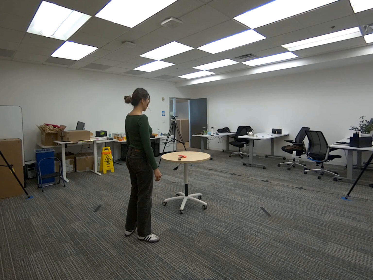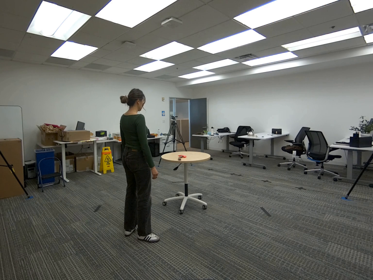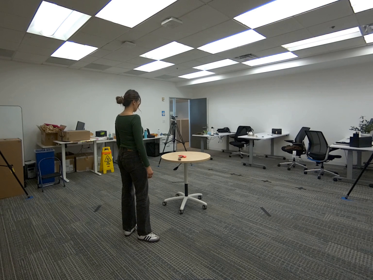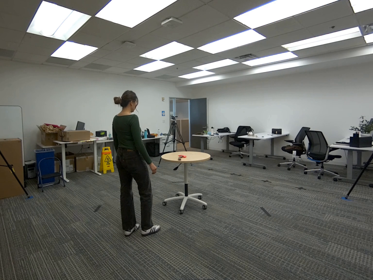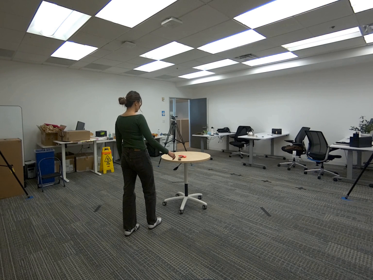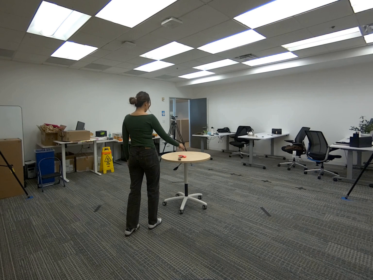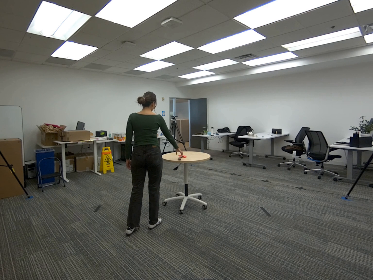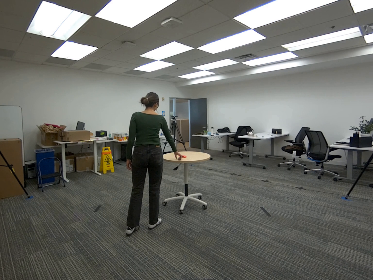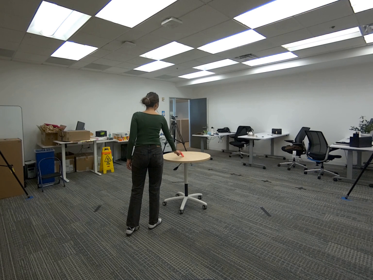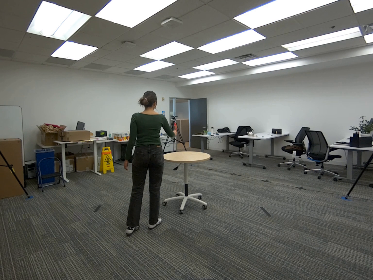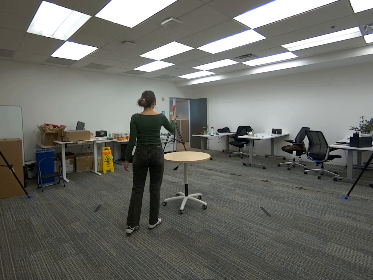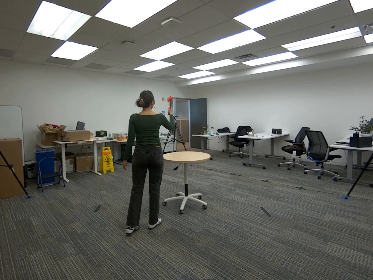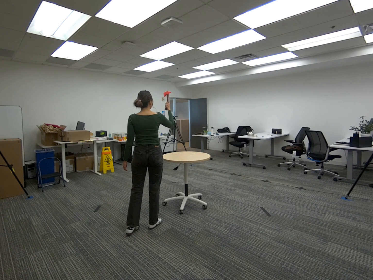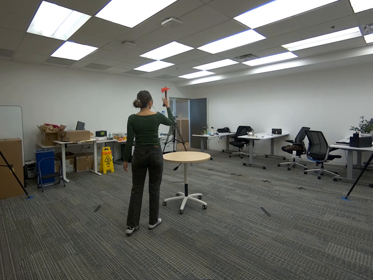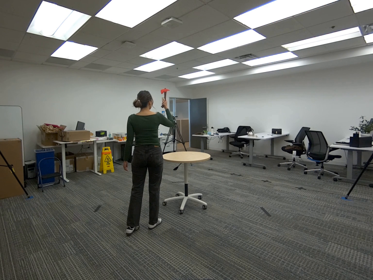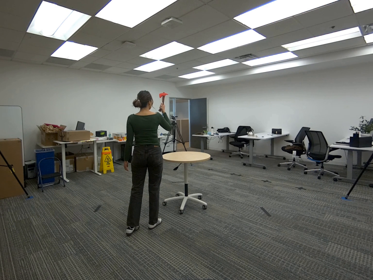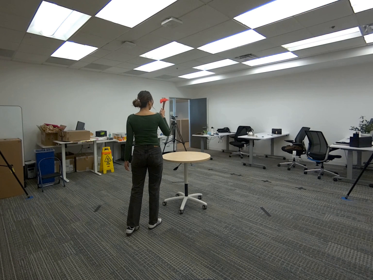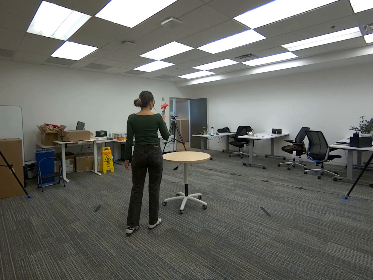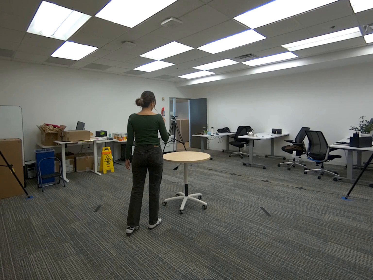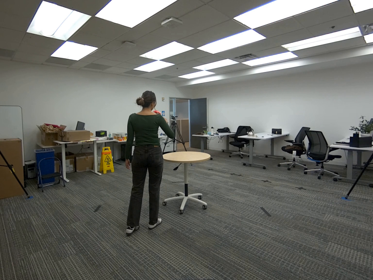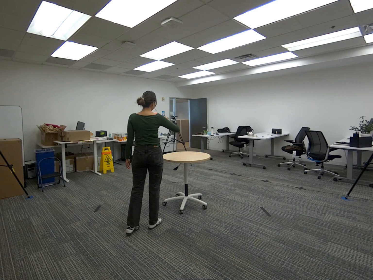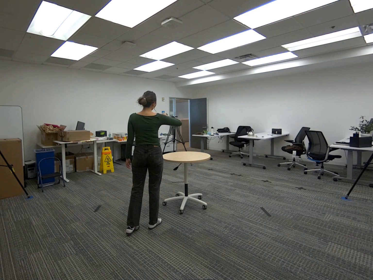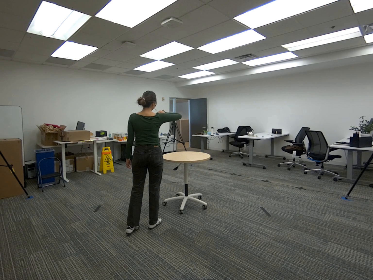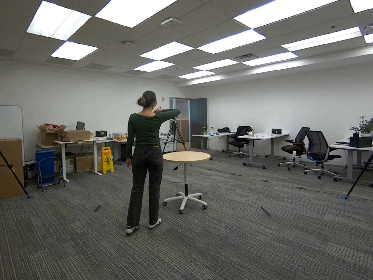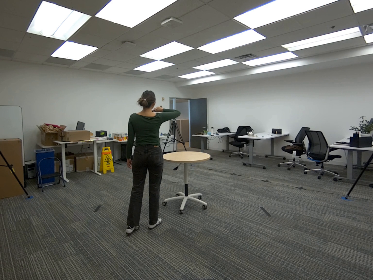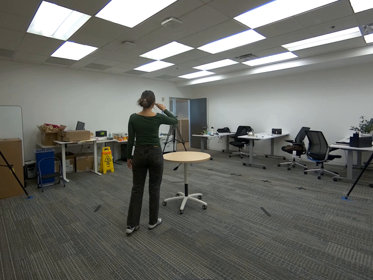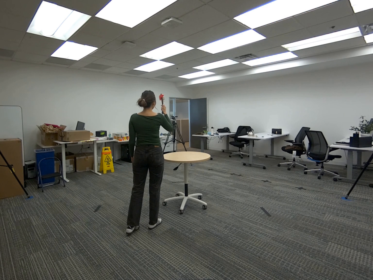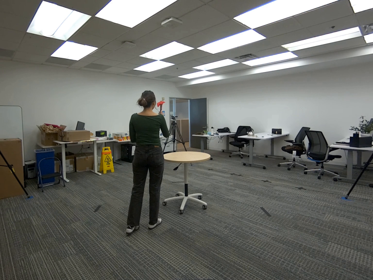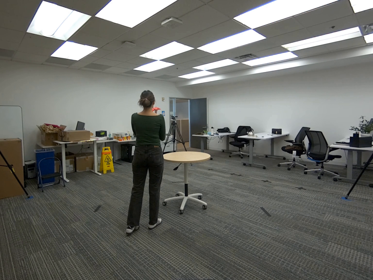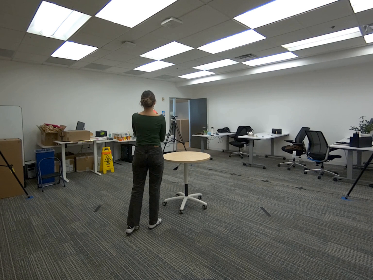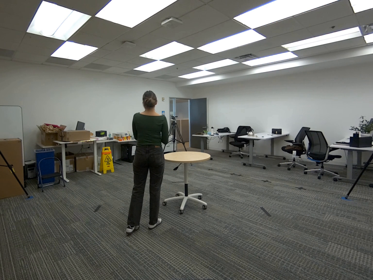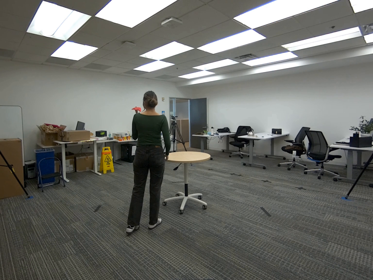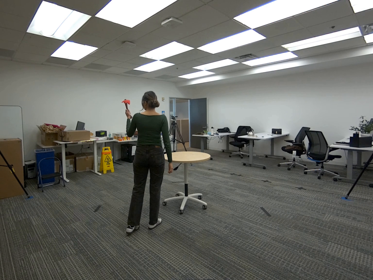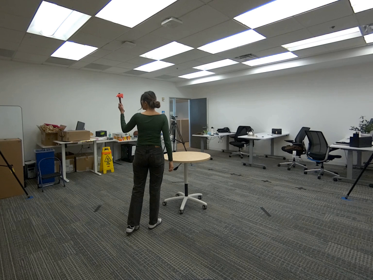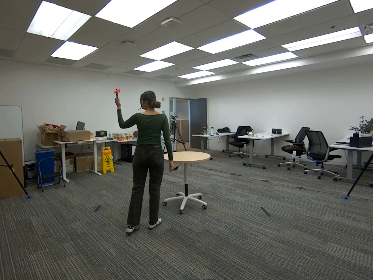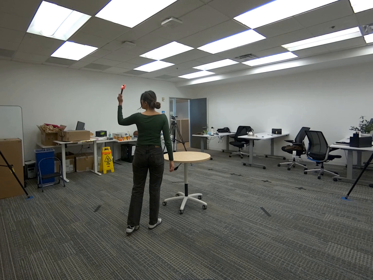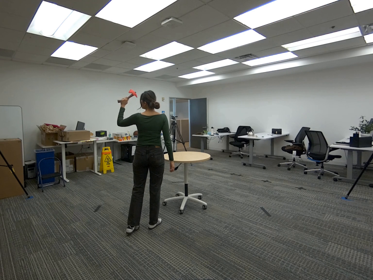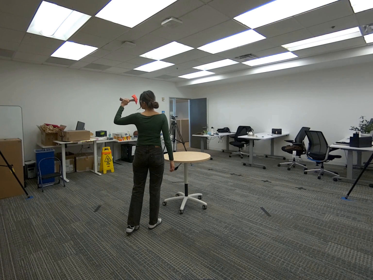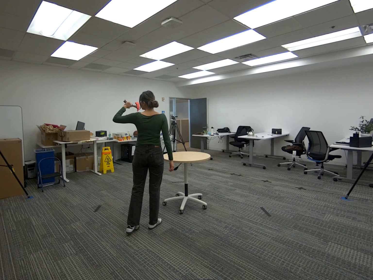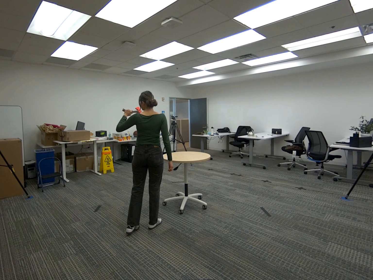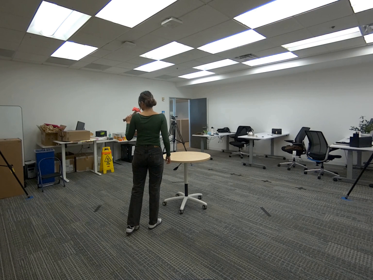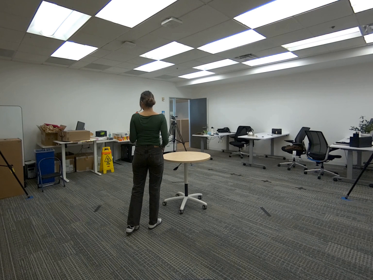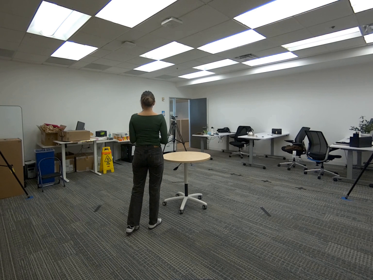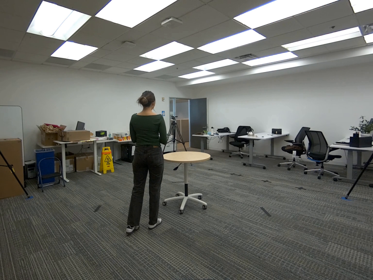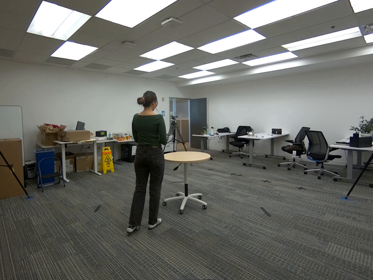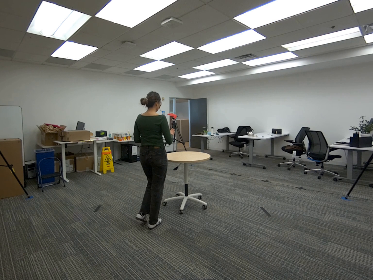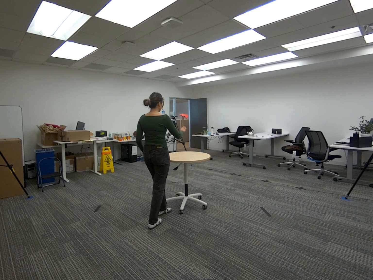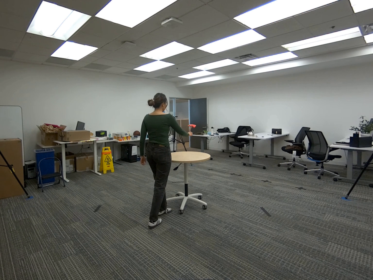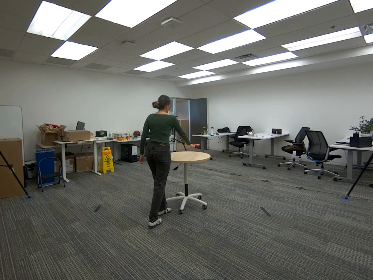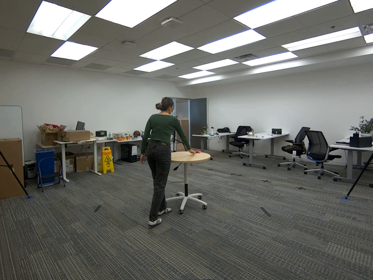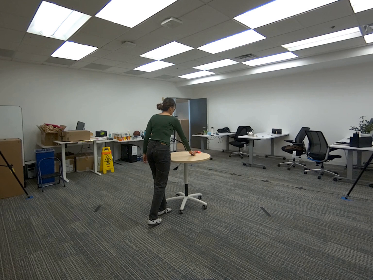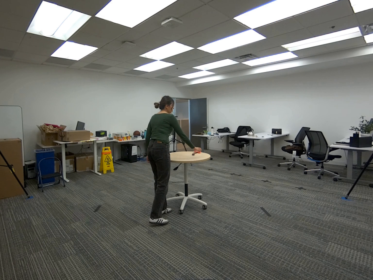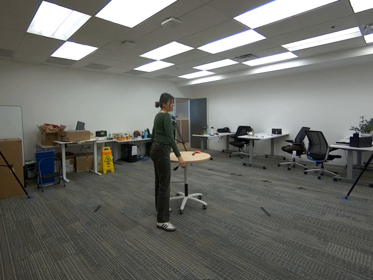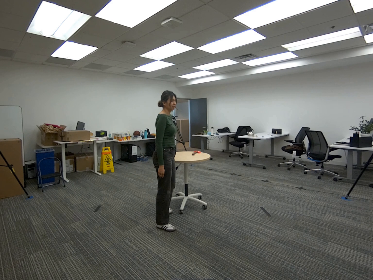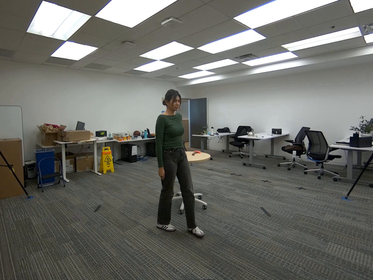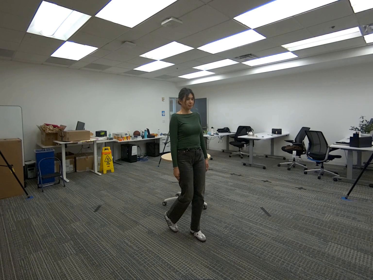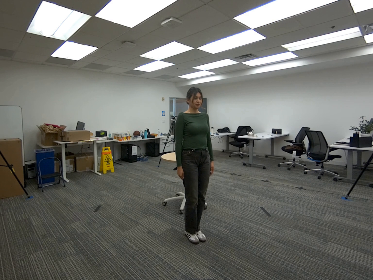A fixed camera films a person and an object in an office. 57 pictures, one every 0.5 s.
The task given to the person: Walk to the hatchet on the round table and pick it up with your right hand. Examine it while passing it from your right hand to your left hand and then back to your right hand. When you are finished, place the hatchet back on the round table.
